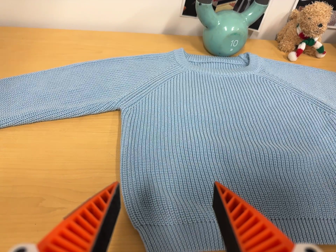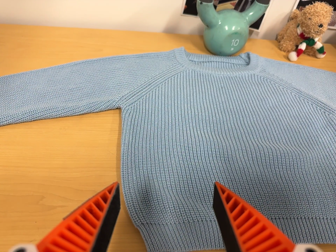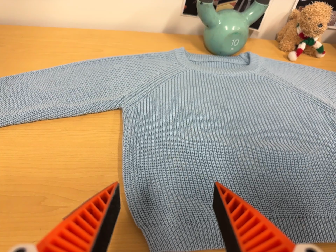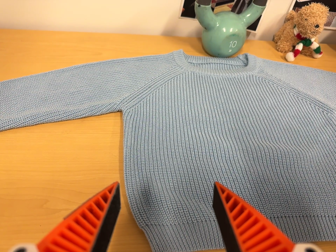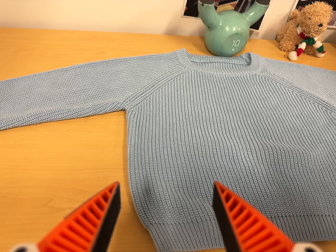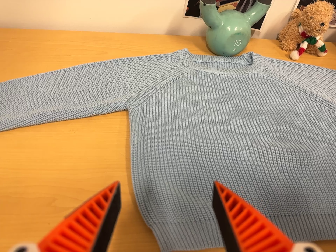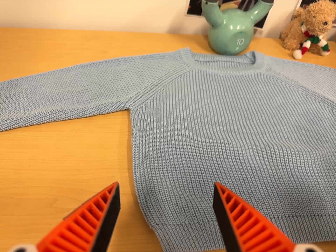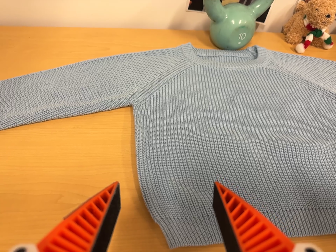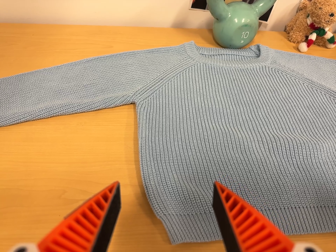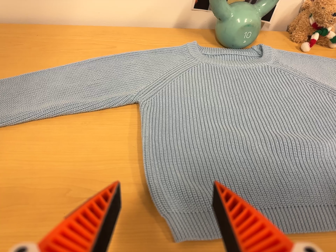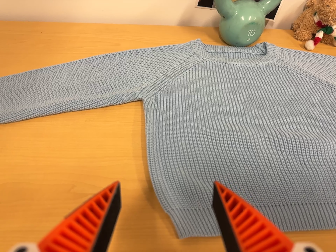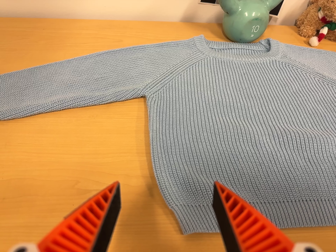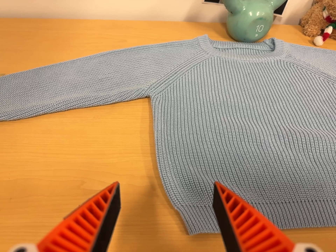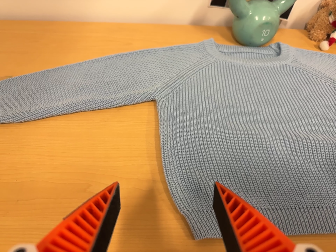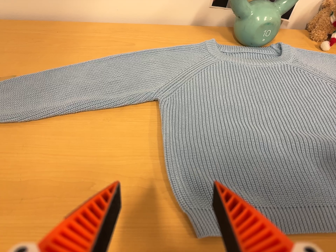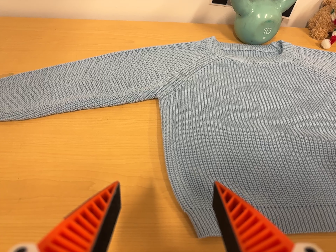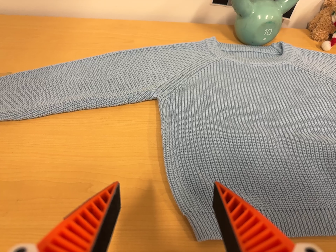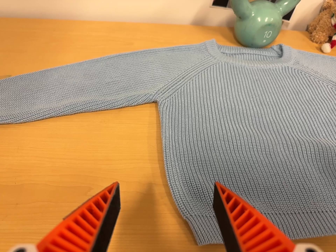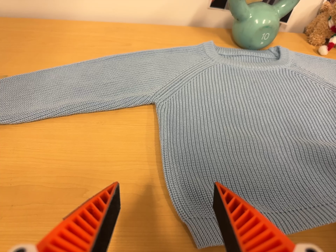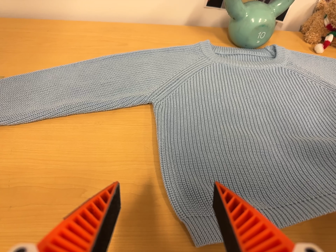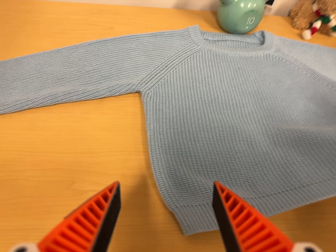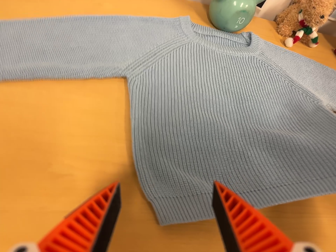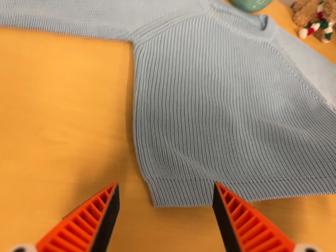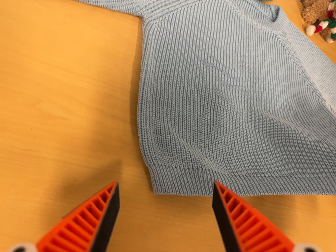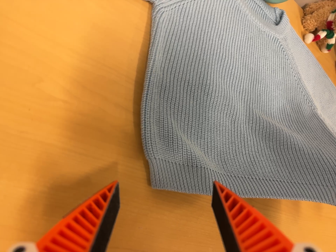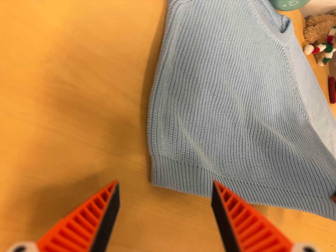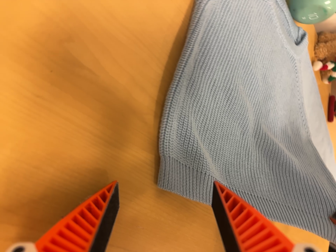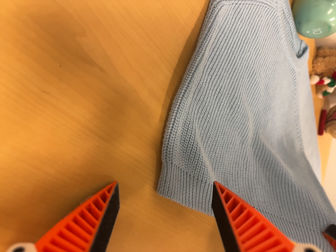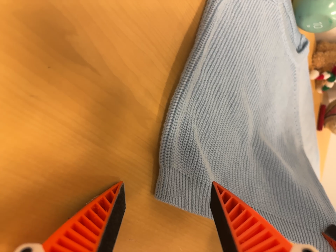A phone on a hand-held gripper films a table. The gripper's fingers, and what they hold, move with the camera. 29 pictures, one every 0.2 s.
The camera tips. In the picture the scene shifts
upward.
The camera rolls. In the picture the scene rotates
clockwise.
0.0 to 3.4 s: The camera travels to its left, about 5 cm, so close, fixed things drift to the right.
3.4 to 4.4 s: The camera swings to its right by about 15 degrees, and the scene slides to the left. It travels to its left, about 6 cm. Its aim tips toward the bottom of its view by about 15 degrees, and the scene shifts upward. It rolls about its line of sight by about 15 degrees, and the scene rotates clockwise.
4.4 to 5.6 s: The camera pans to its right by about 20 degrees. It travels to its left and forward, about 14 cm. Its aim tips toward the bottom of its view by about 10 degrees, and the scene shifts upward. It rolls about its line of sight by about 30 degrees, and the scene rotates clockwise.
The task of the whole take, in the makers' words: fold up.
The film runs forward here.
